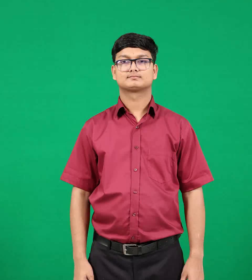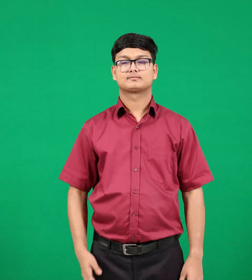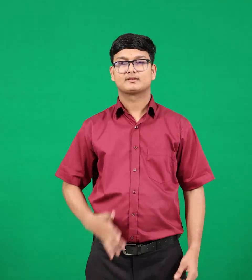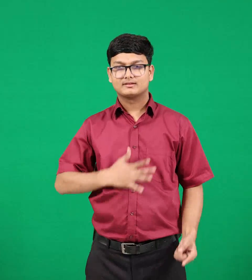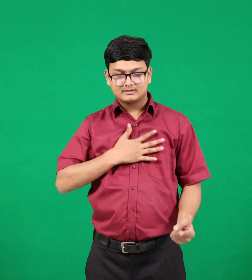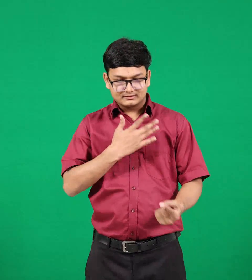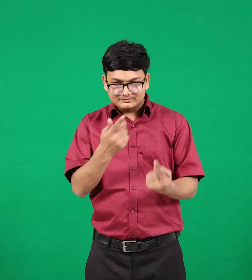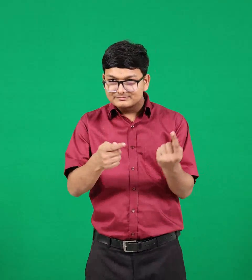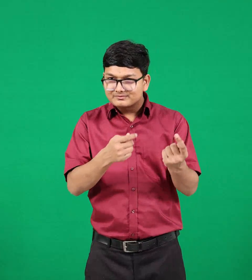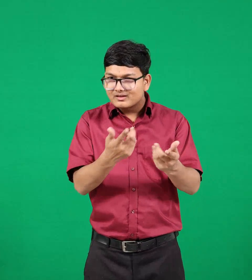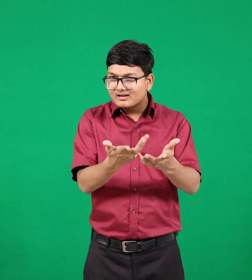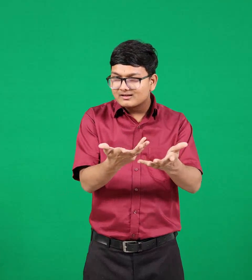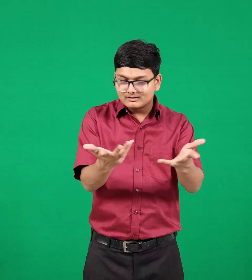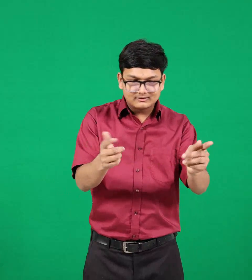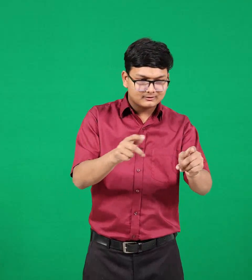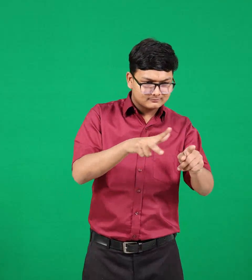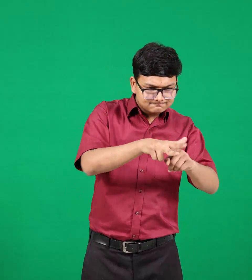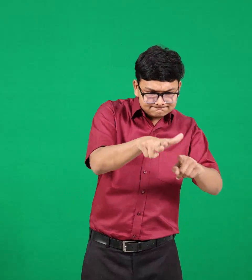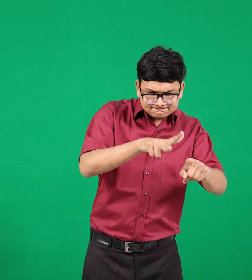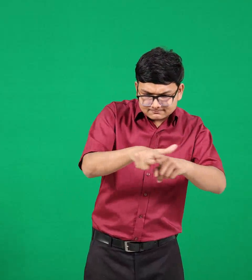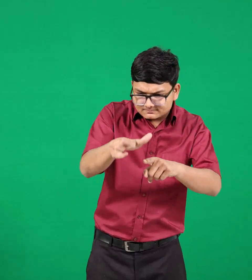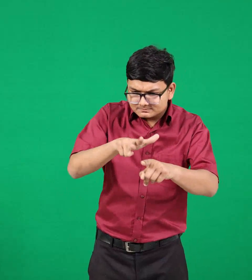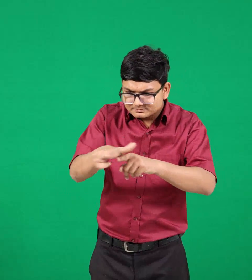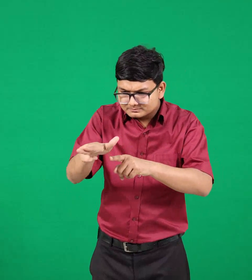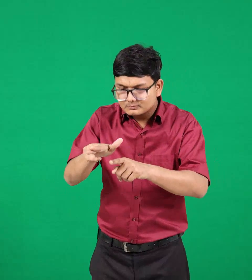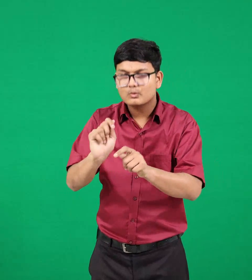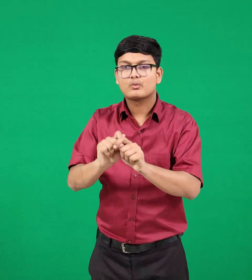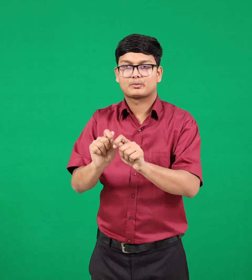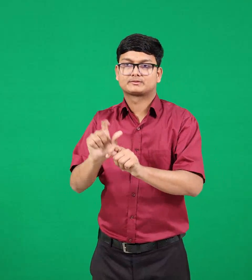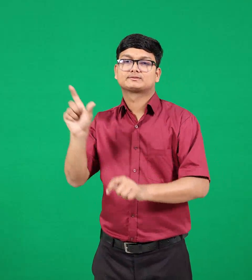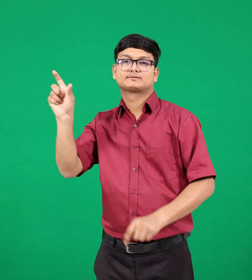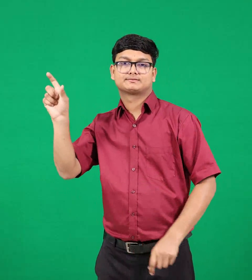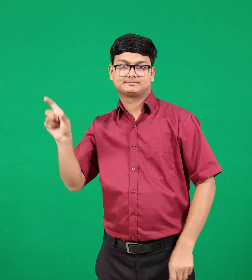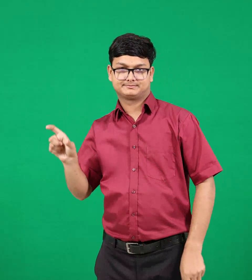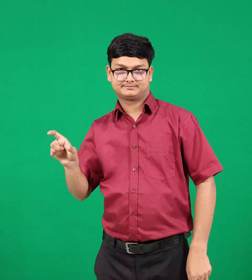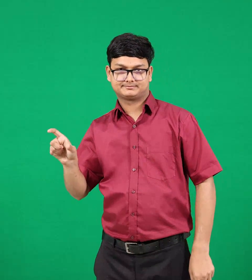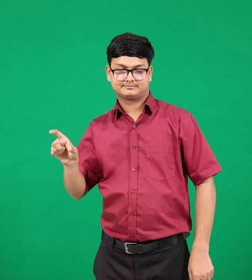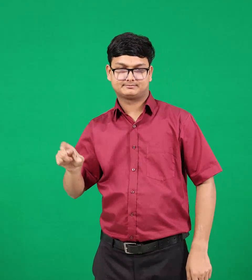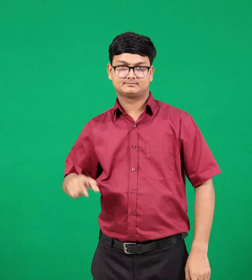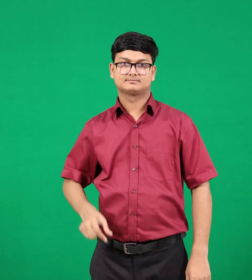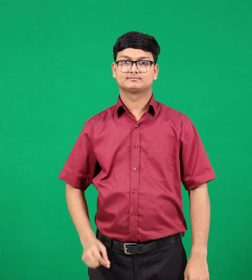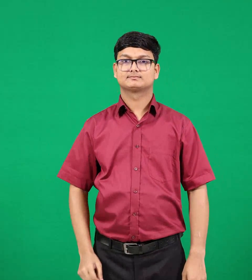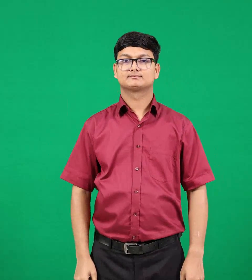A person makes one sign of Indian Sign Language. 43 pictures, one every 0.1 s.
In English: gardener
